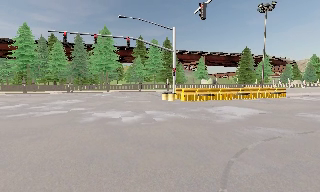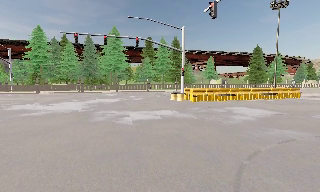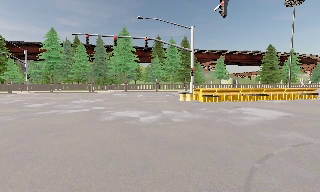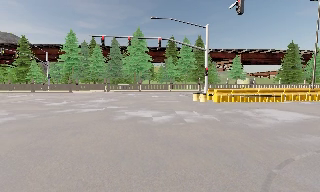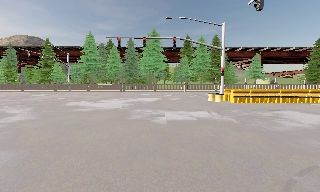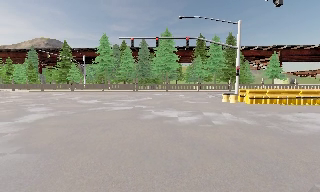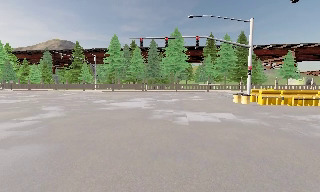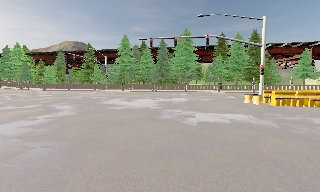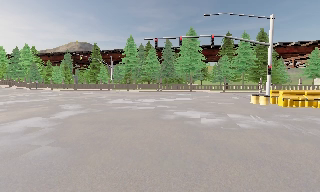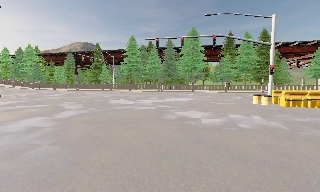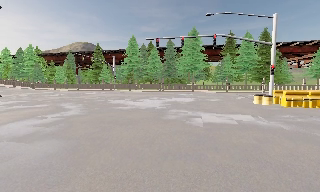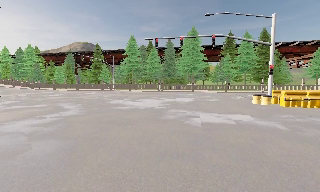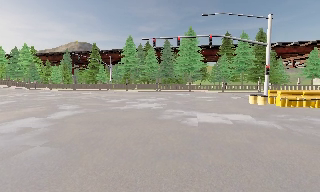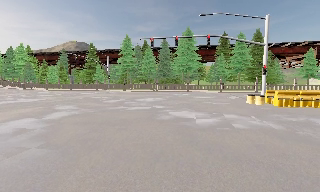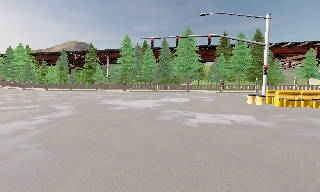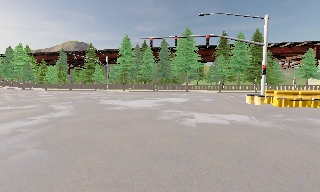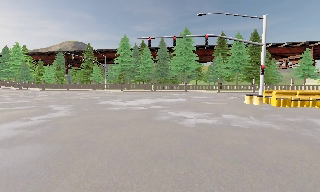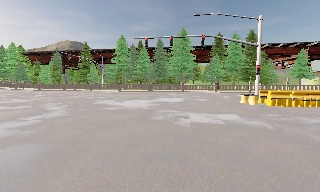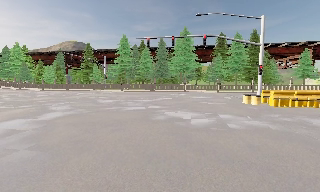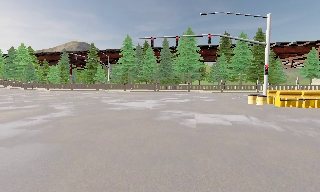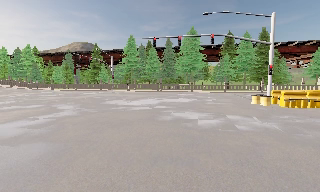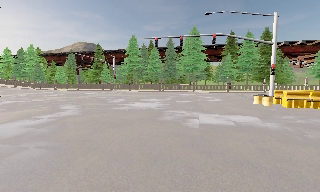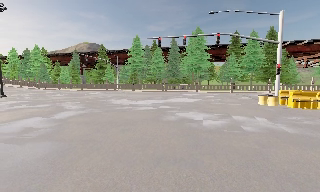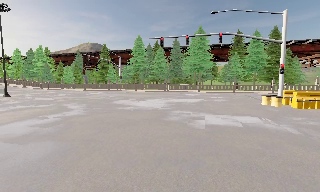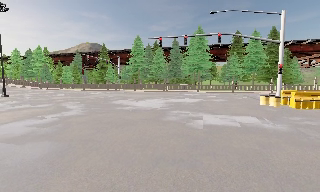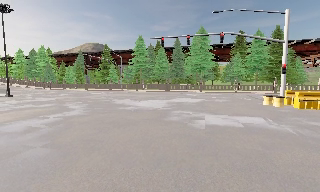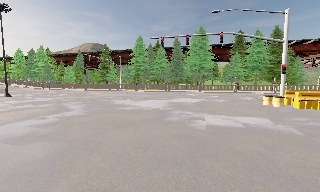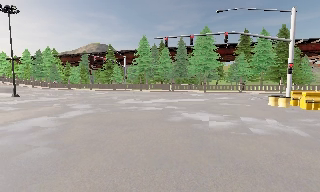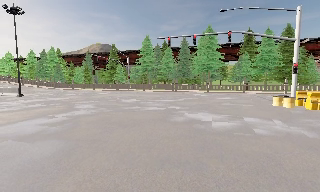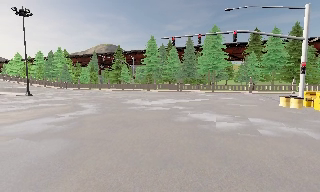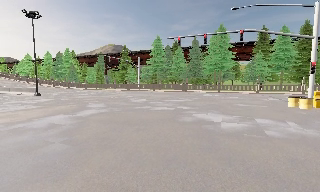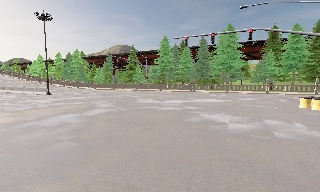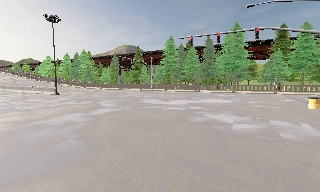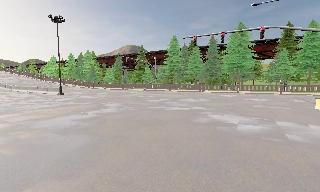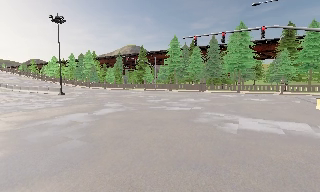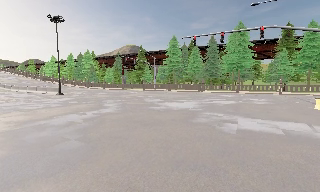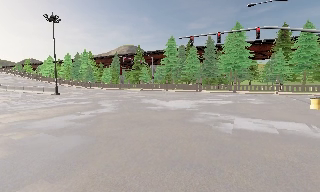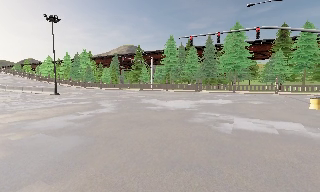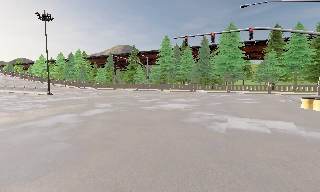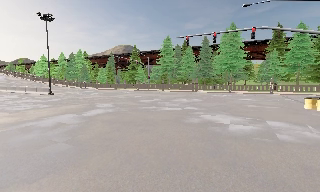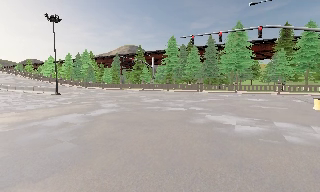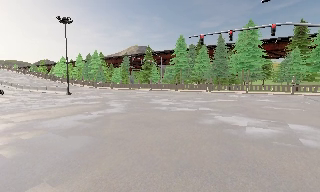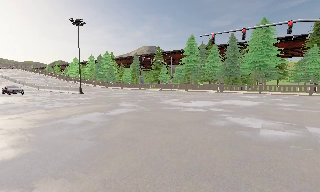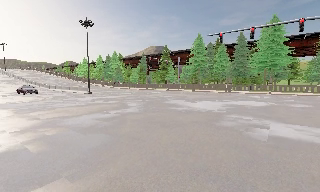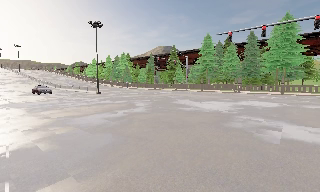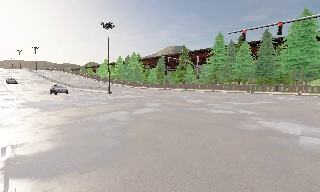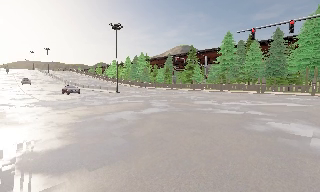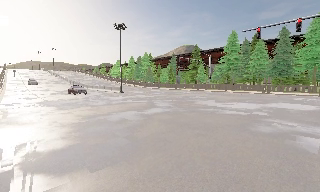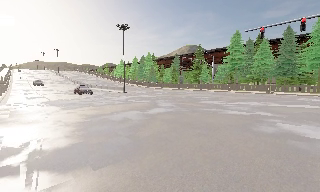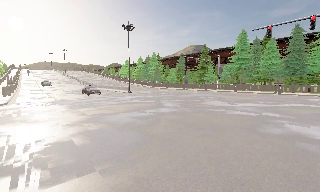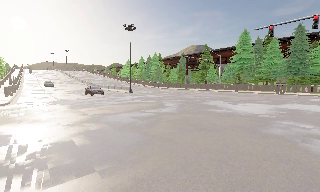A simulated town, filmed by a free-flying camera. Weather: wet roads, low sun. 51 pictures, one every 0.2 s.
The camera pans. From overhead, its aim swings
counterclockwise.
The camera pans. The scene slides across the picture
to the right.
0.0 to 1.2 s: The scene slides to the right, as the camera pans about 25 degrees to its left.
1.2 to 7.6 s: The camera swings to its left by about 20 degrees, and the scene slides to the right. It travels to its right, about 1 m.
7.6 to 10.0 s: The camera swings to its left by about 25 degrees, and the scene slides to the right.
The film runs forward here.
